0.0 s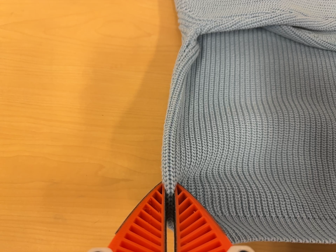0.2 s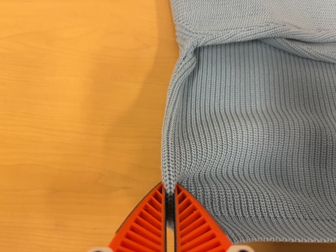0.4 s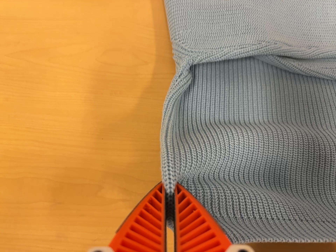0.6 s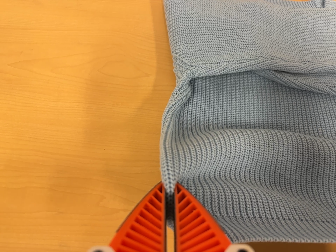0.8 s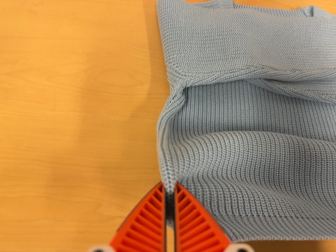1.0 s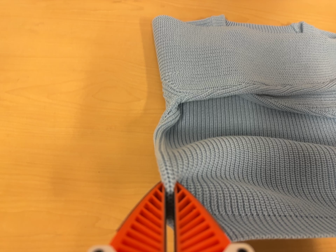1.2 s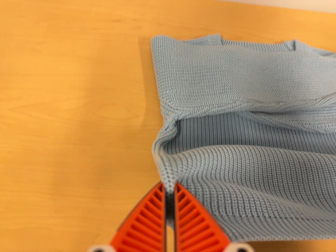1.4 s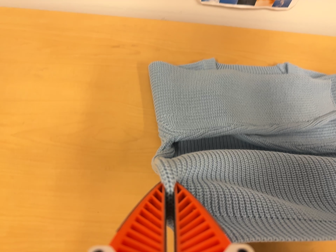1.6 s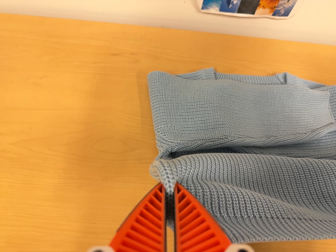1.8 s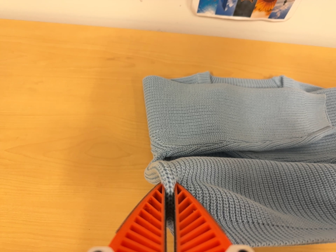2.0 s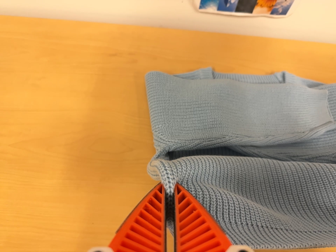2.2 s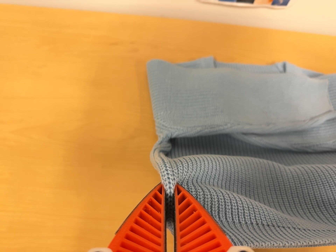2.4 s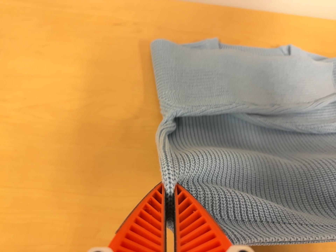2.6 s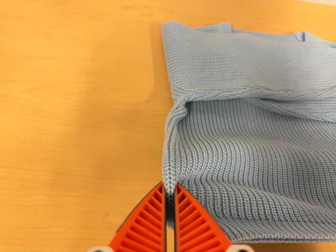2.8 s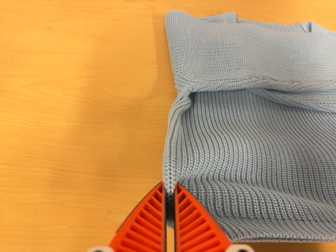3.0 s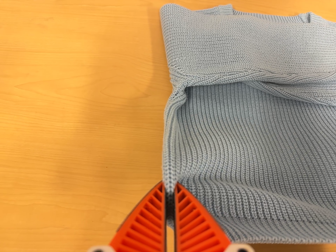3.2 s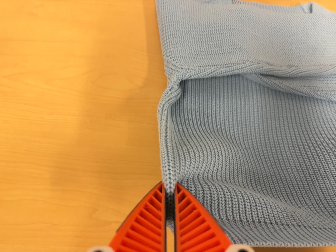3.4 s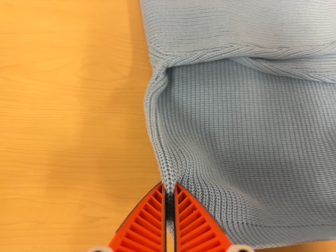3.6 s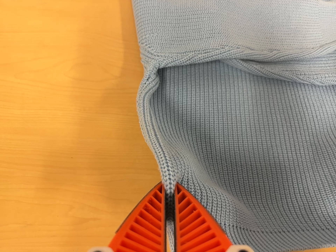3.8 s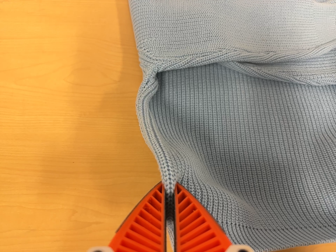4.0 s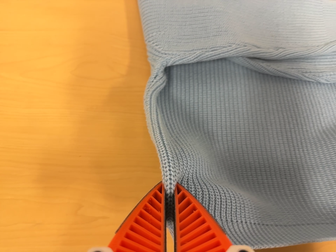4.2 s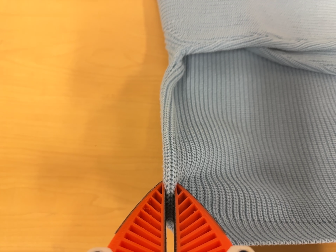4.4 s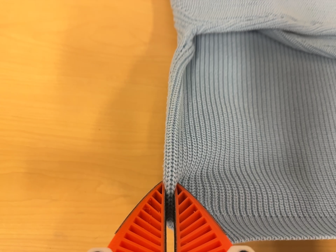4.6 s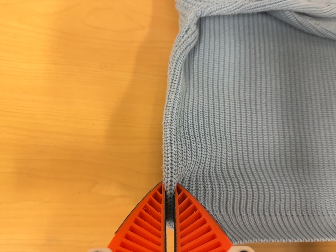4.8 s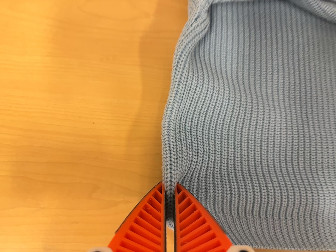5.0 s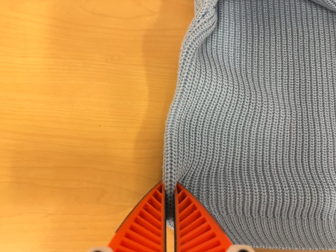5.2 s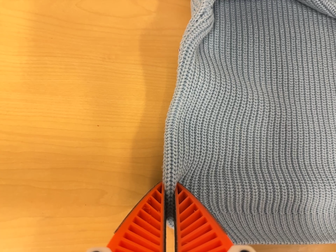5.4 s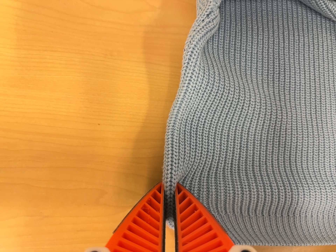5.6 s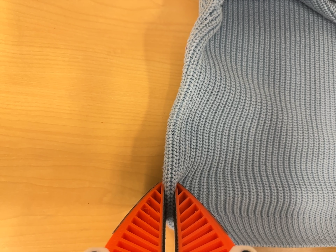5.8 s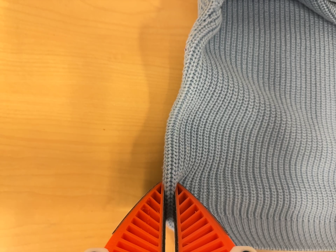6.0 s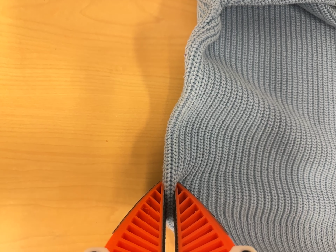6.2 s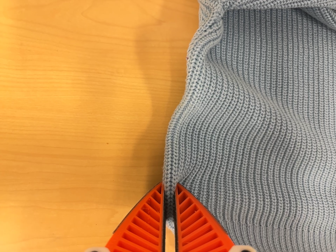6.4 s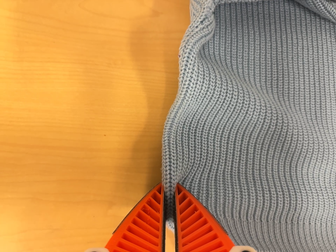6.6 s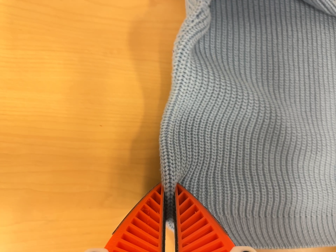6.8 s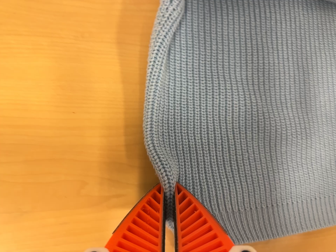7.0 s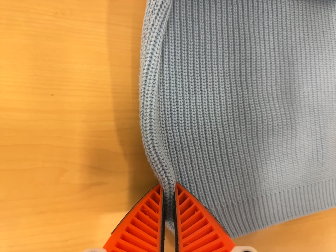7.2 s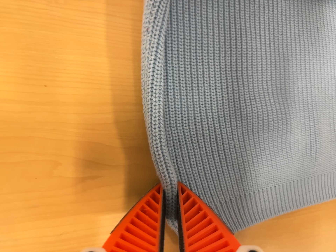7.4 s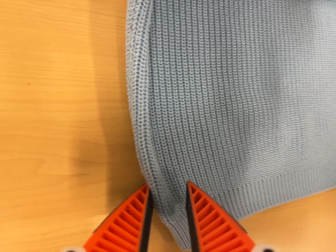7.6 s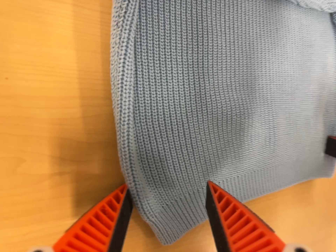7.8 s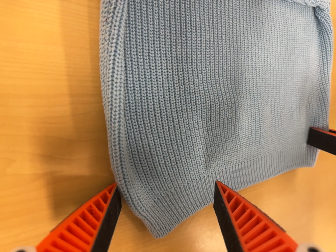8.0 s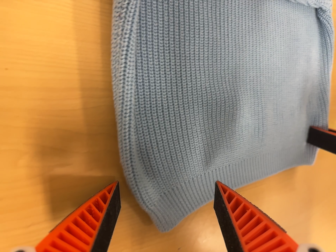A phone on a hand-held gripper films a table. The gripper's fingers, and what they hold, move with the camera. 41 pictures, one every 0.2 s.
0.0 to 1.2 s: The camera travels toward the top of its view and backward, about 9 cm, so close, fixed things drift downward.
1.2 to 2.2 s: The camera shifts only a little, or ends up much as it began.
2.2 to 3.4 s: The camera travels forward, about 7 cm, so what stands in front looms larger. Its aim tips toward the bottom of its view by about 10 degrees, and the scene shifts upward.
3.4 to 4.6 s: The camera travels forward and to its left, about 7 cm, so what stands in front looms larger.
4.6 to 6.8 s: The camera travels forward, about 5 cm, so what stands in front looms larger. Its aim tips toward the bottom of its view by about 10 degrees, and the scene shifts upward.
6.8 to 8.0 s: The scene slides to the left, as the camera pans about 20 degrees to its right.
The film runs backward here.
